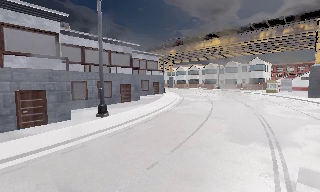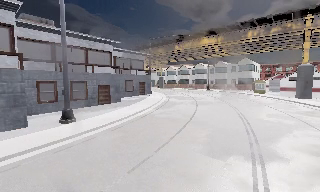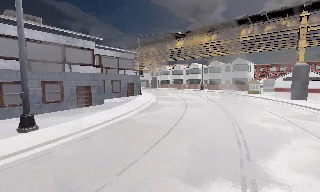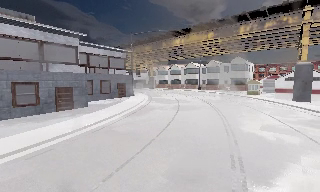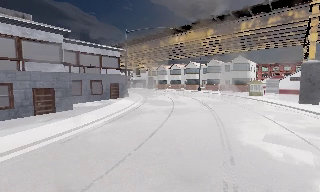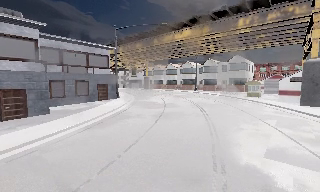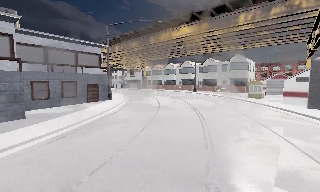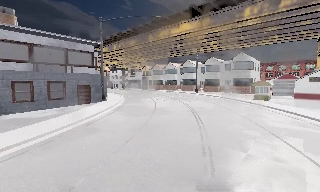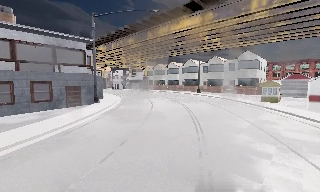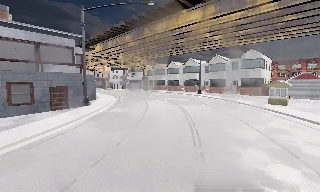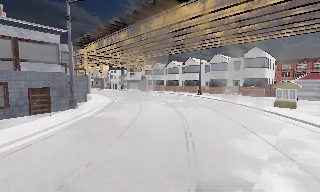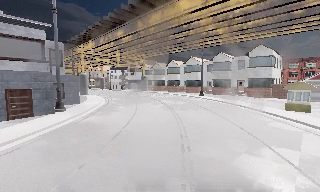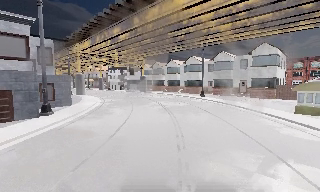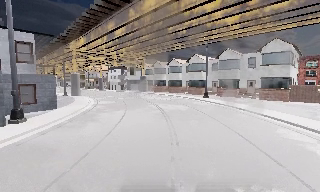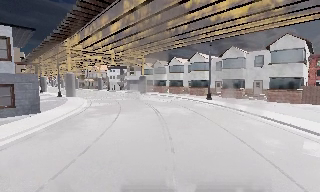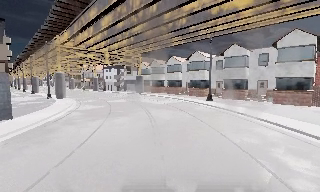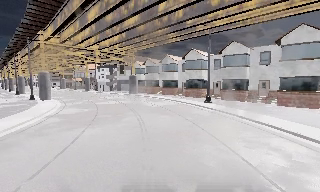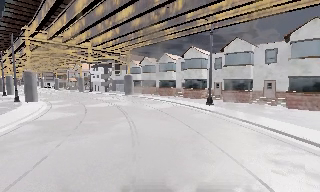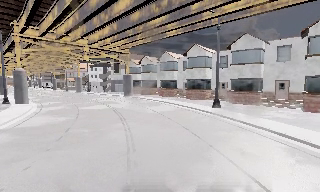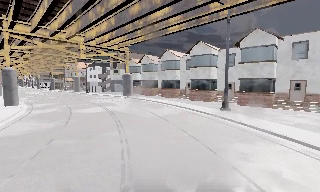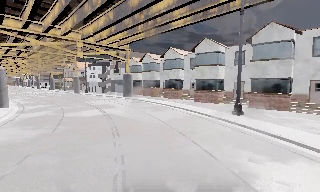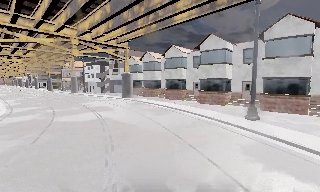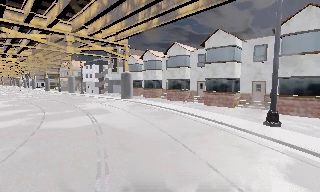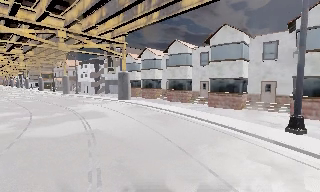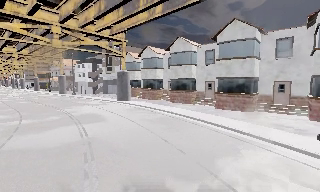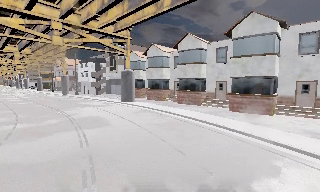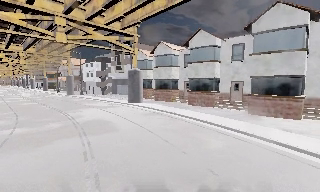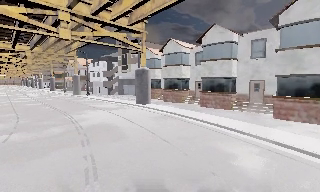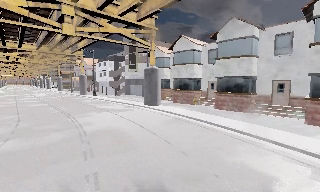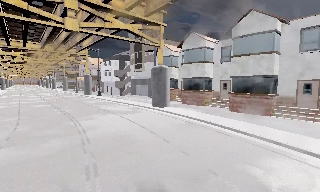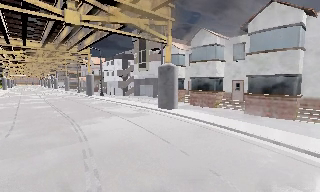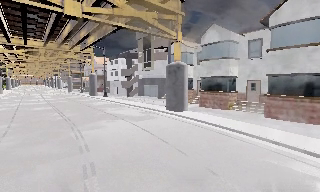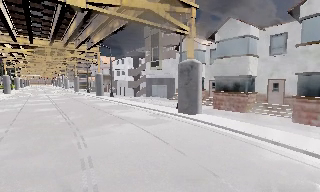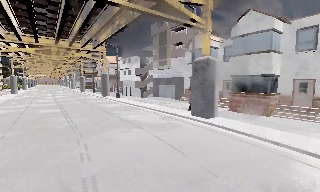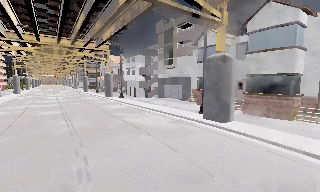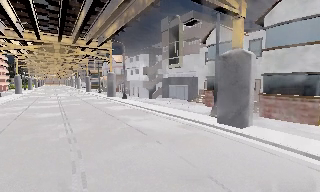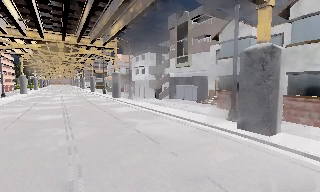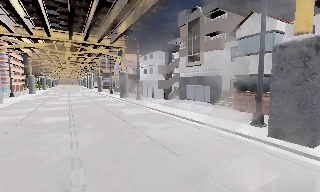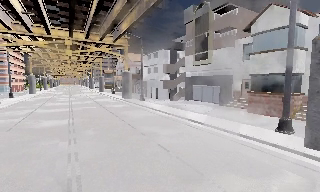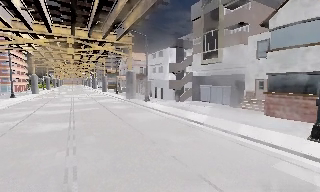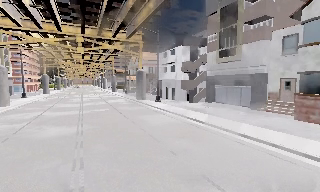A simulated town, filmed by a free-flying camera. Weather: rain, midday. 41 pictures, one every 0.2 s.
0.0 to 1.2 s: The camera travels forward and to its right, about 11 m, so what stands in front looms larger.
1.2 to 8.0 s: The camera pans to its left, which is counterclockwise from overhead, by about 25 degrees. It travels forward, about 55 m, so what stands in front looms larger.
The film runs forward here.
